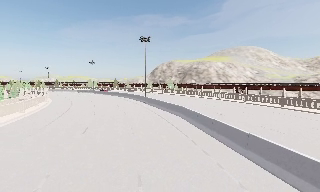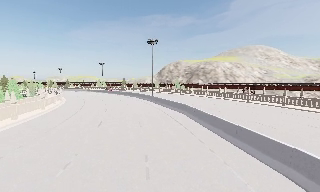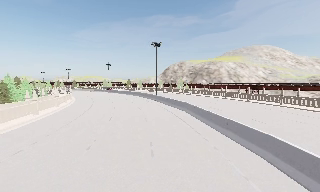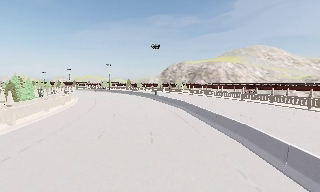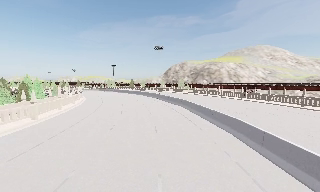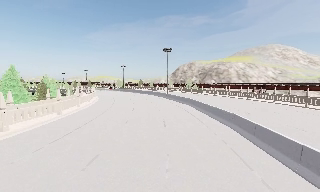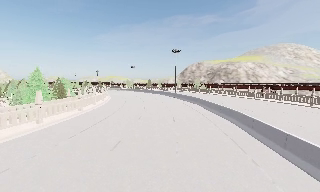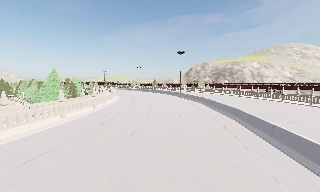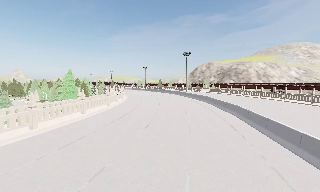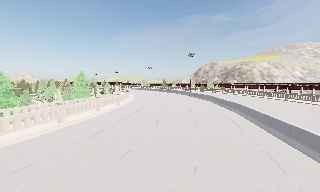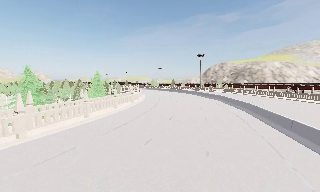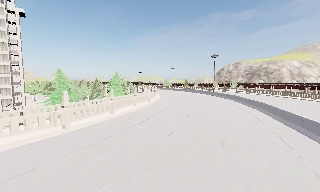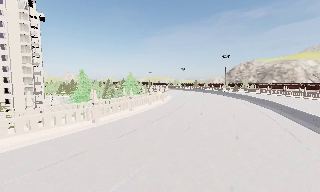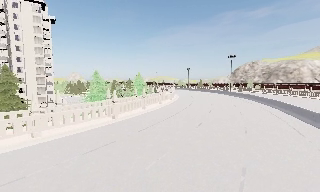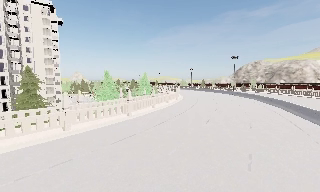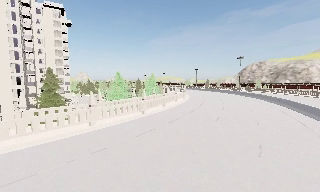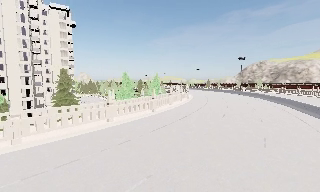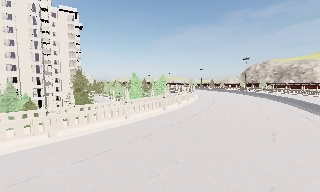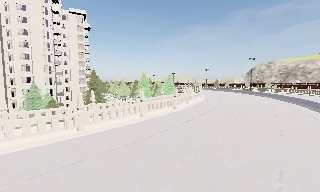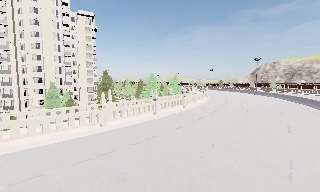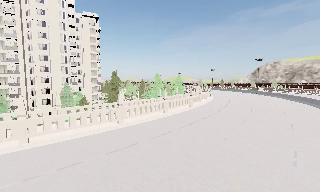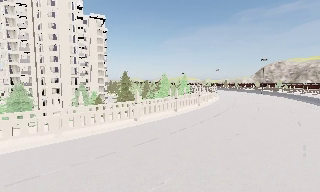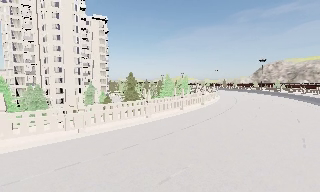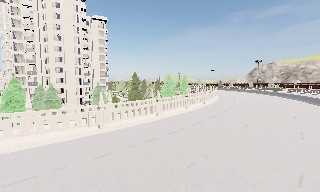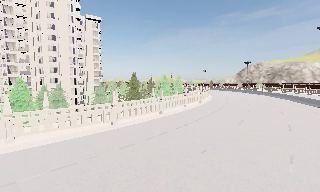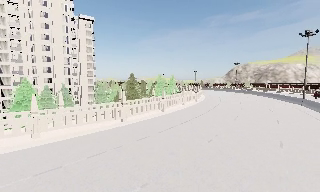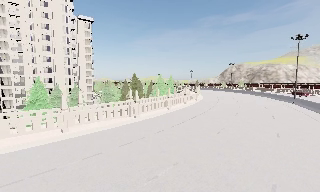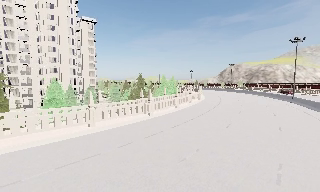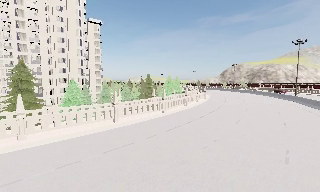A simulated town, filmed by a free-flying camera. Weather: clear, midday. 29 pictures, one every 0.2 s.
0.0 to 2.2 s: The camera pans to its left, which is counterclockwise from overhead, by about 20 degrees. It travels backward, about 20 m, so what stands in front gets smaller.
2.2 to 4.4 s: The camera travels backward and to its left, about 17 m, so what stands in front gets smaller.
4.4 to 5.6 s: The camera pans to its right, which is clockwise from overhead, by about 10 degrees. It travels to its left and backward, about 12 m, so close, fixed things drift to the right.
The film runs forward here.
